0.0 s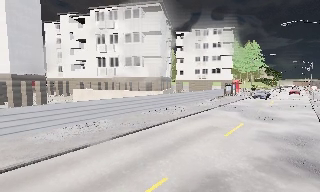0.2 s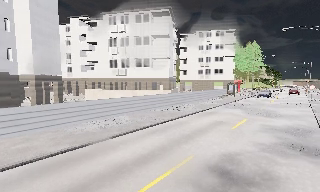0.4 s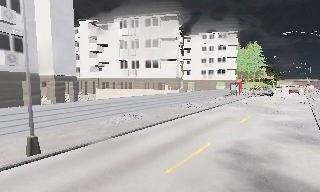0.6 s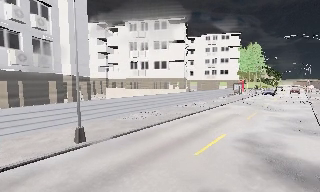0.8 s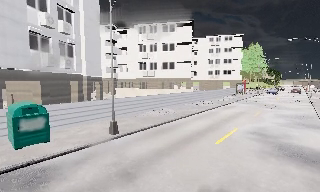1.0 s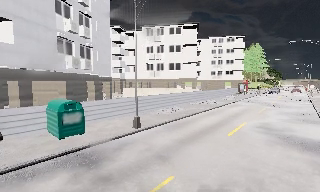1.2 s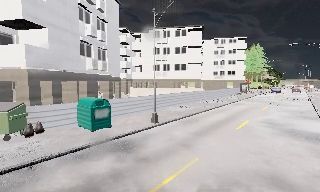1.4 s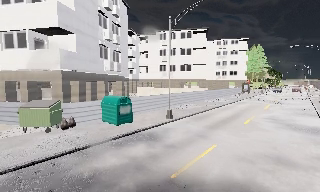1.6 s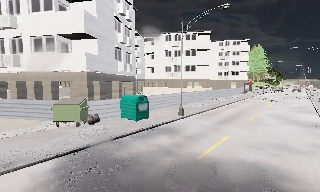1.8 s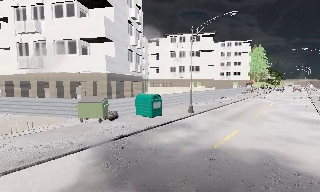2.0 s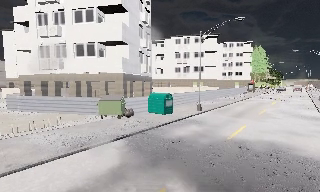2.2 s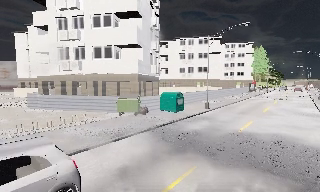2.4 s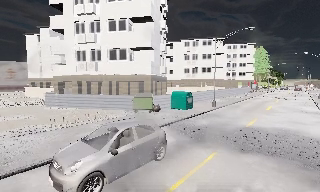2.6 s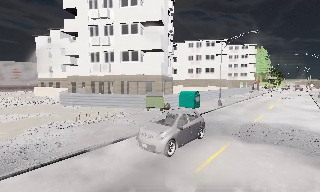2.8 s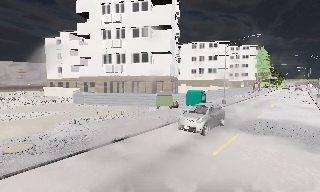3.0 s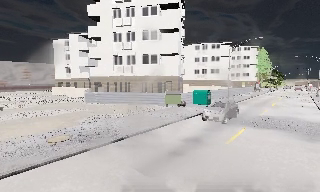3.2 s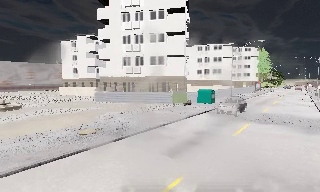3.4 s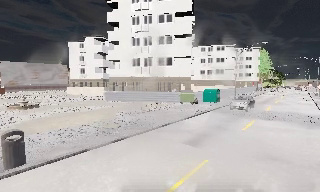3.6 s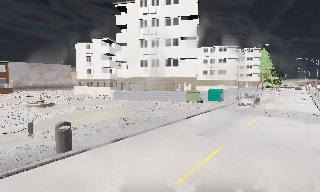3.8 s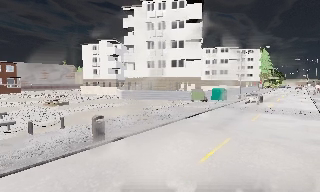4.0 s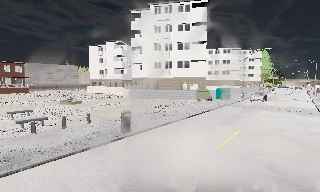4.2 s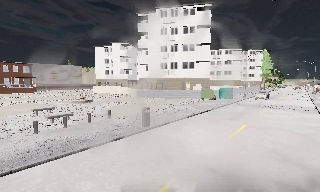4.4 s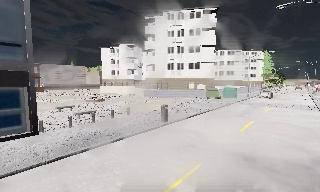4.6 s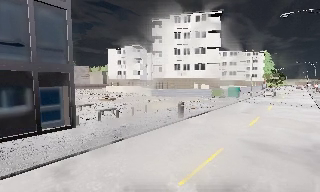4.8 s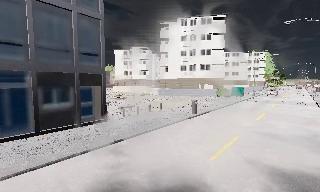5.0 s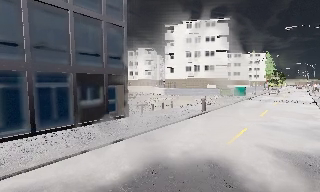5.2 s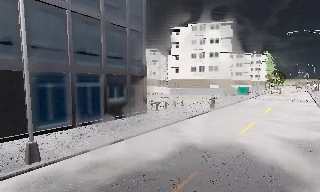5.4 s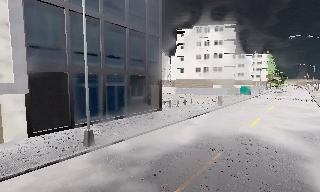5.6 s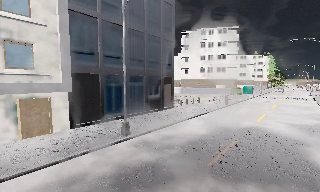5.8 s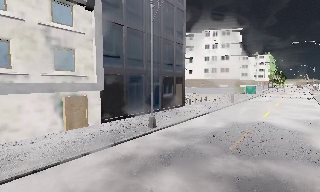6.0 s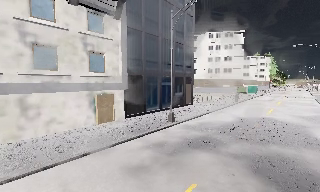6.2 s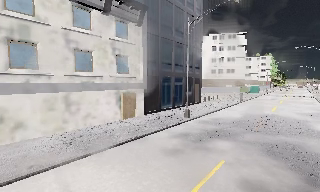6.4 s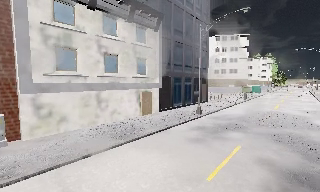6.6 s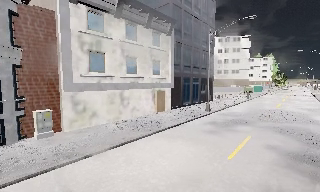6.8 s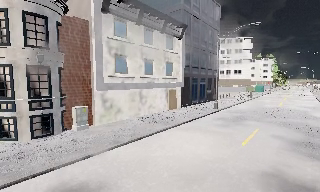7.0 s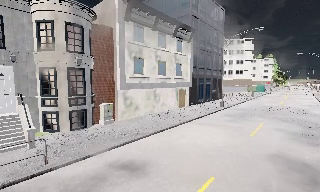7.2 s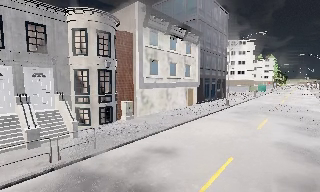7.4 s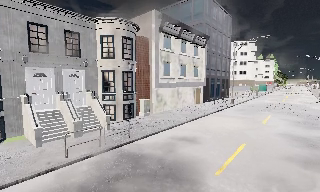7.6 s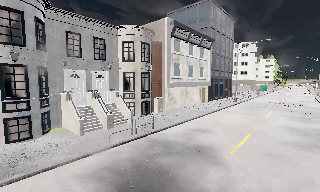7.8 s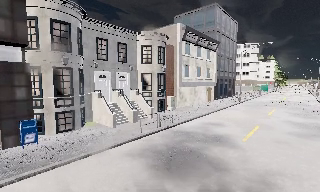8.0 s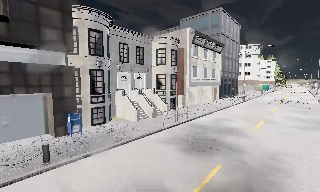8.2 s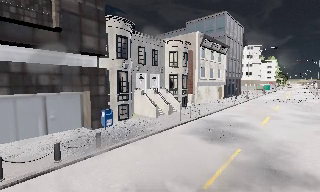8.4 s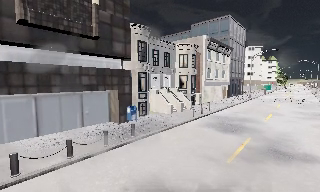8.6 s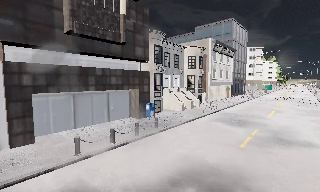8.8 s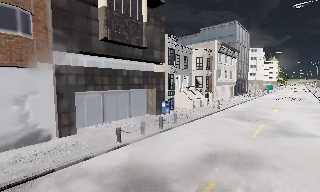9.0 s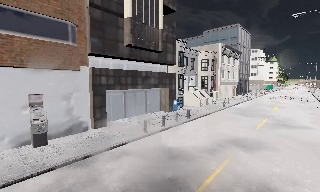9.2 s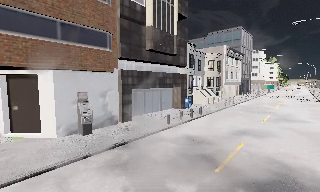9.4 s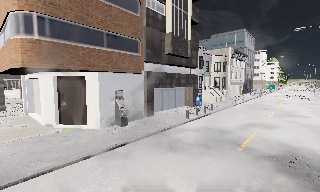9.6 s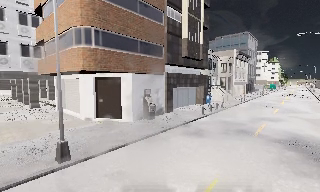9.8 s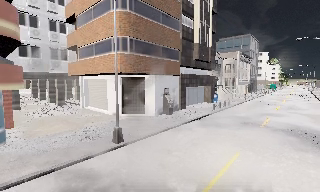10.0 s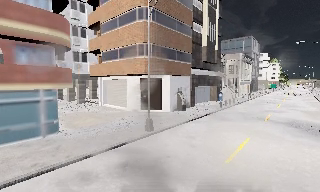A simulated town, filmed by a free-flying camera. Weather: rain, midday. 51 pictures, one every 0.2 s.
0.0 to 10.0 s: The camera travels backward and to its left, about 90 m, so what stands in front gets smaller.
The film runs backward here.
